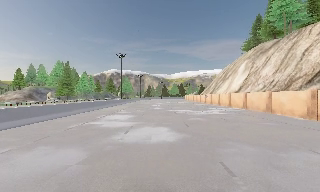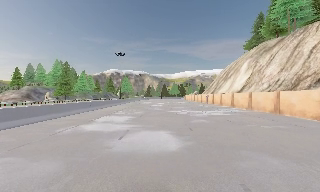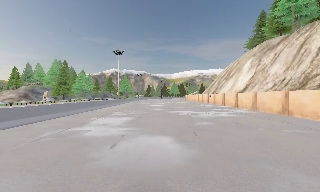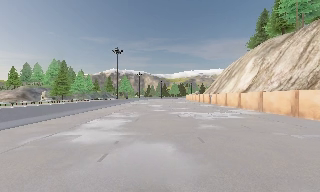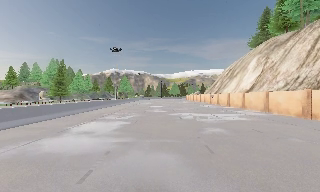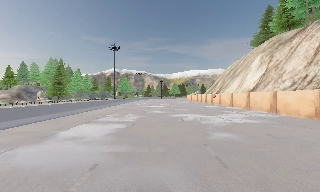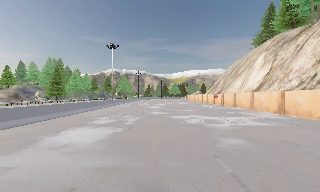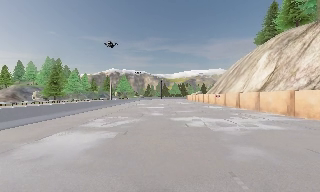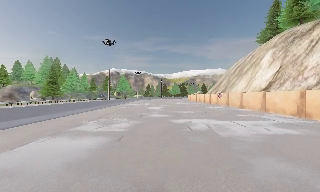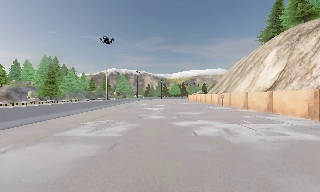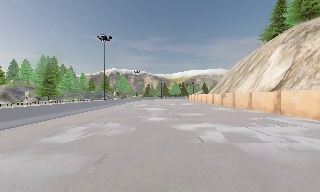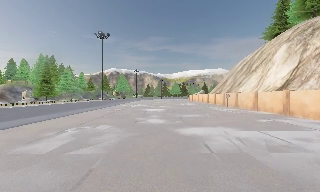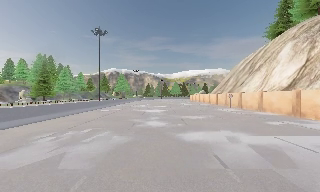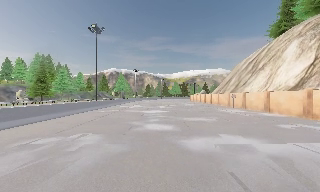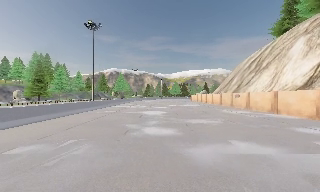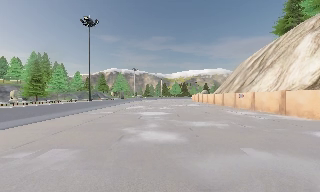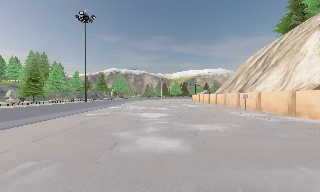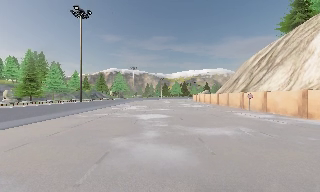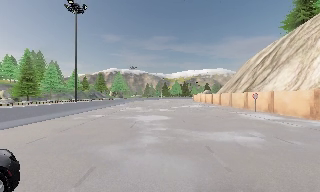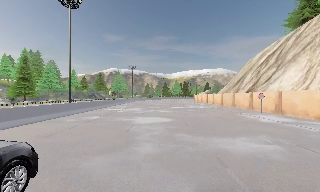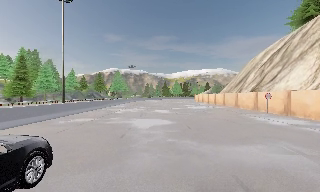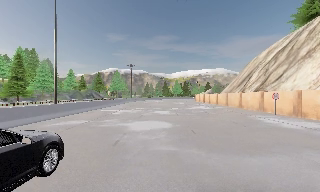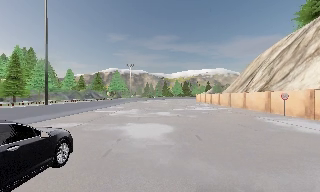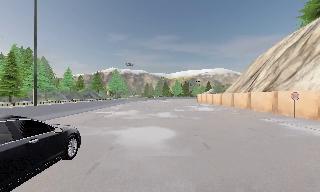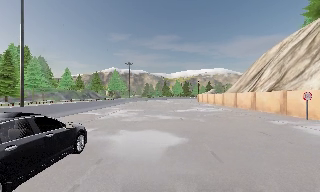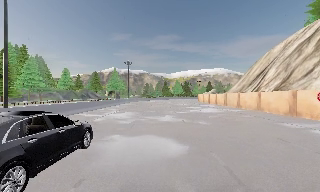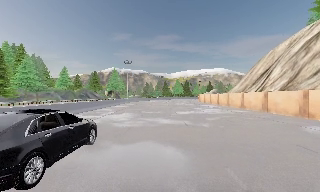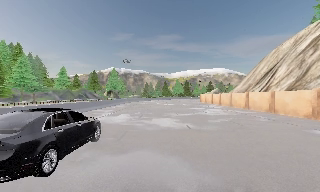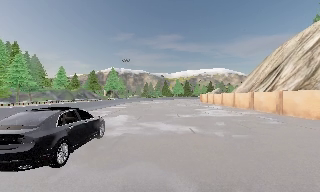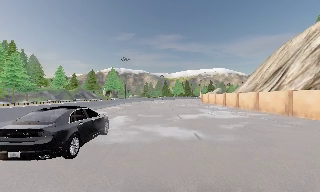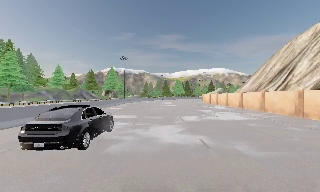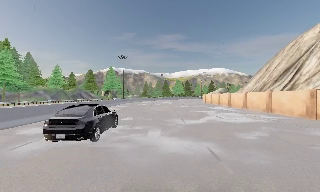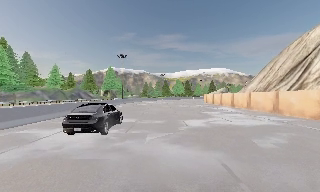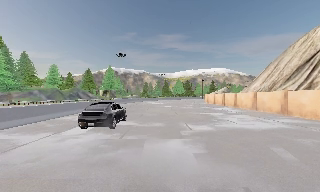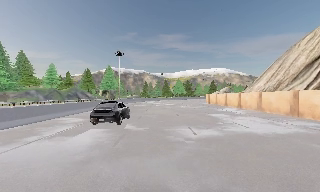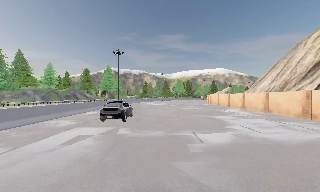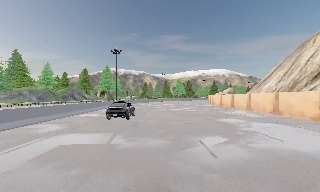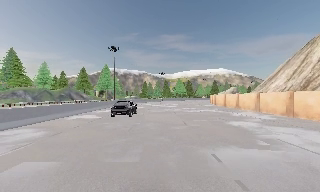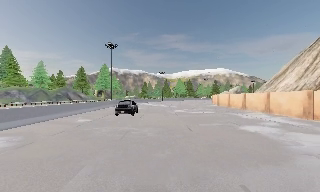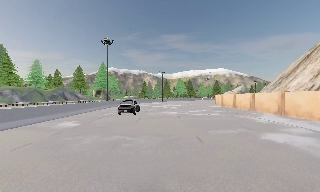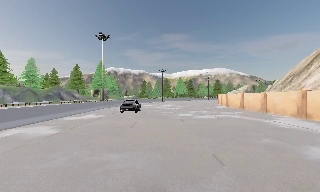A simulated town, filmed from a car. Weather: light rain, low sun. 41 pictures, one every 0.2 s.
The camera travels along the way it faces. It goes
forward.
0.0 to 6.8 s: The camera travels forward, about 40 m, so what stands in front looms larger.
6.8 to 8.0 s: The camera travels forward, about 11 m, so what stands in front looms larger. It gains speed.
The film runs forward here.
